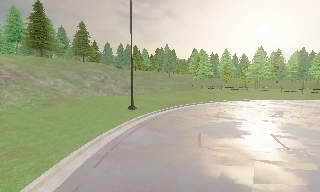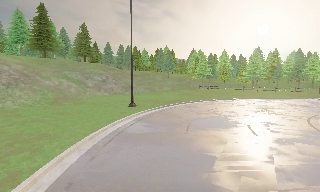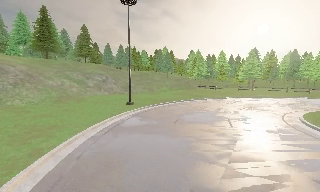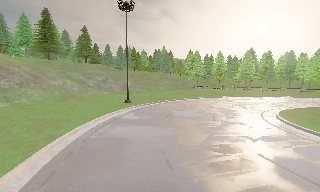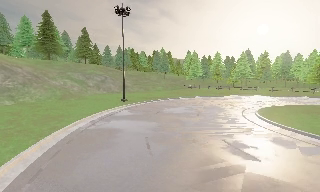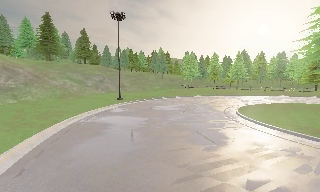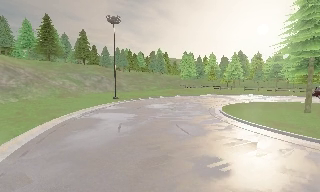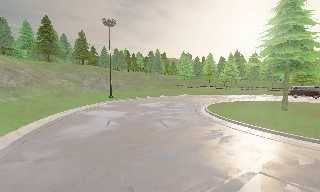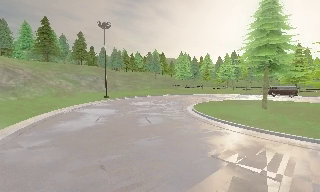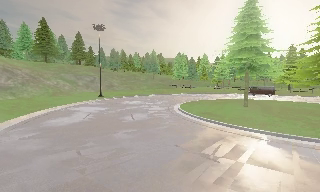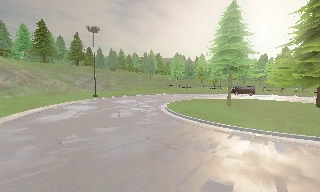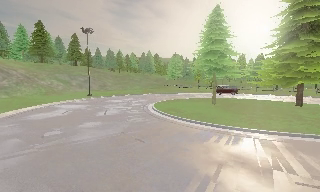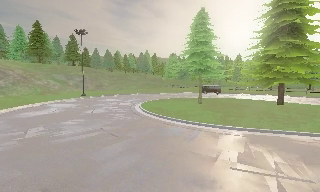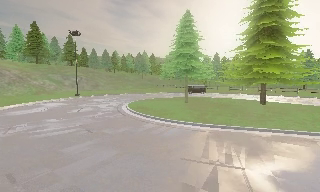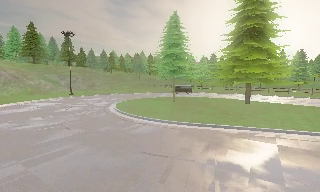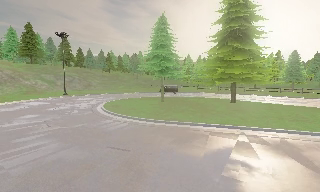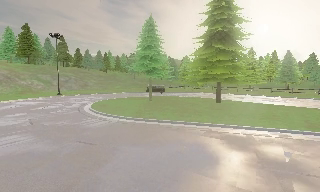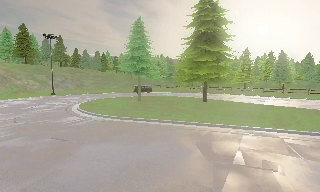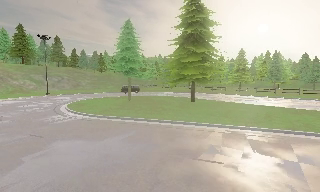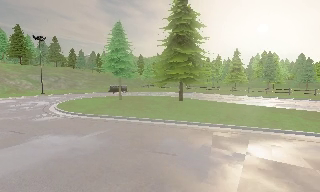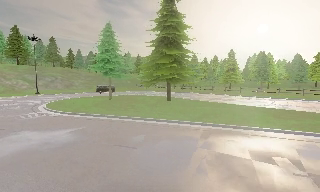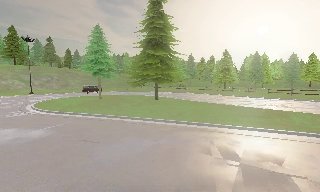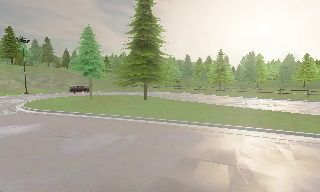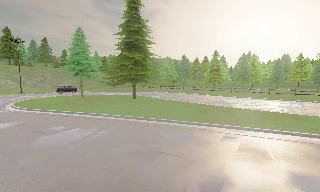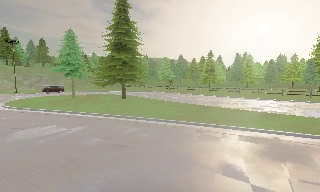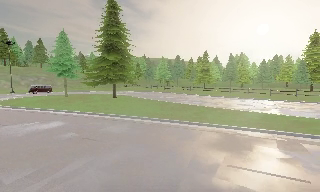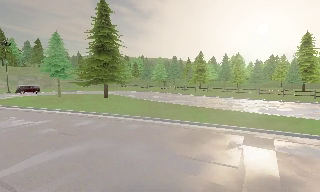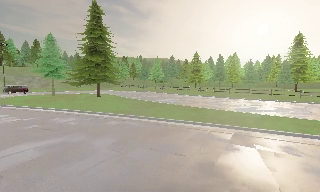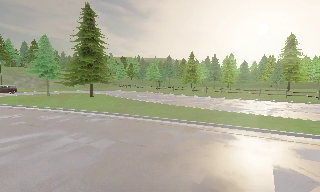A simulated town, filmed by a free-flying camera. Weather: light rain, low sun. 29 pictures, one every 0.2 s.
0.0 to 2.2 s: The camera travels backward and to its right, about 17 m, so what stands in front gets smaller.
2.2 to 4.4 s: The camera travels to its right, about 18 m, so close, fixed things drift to the left.
4.4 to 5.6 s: The camera travels to its right and backward, about 11 m, so close, fixed things drift to the left.
The film runs forward here.
